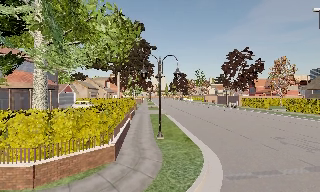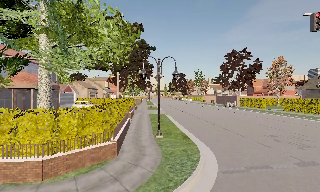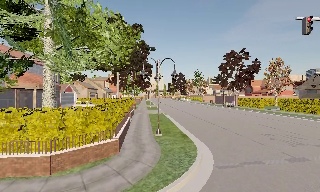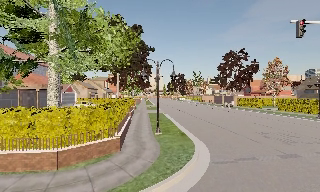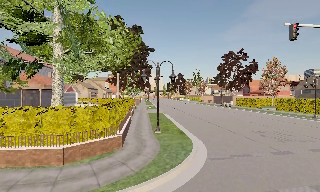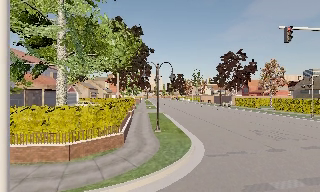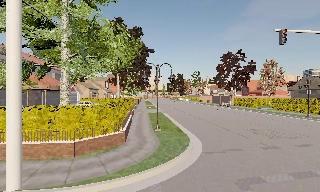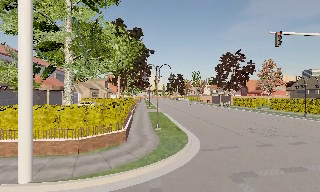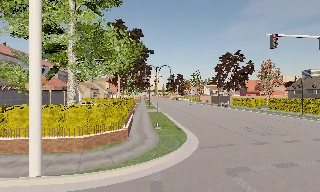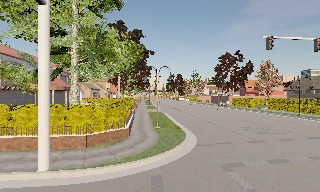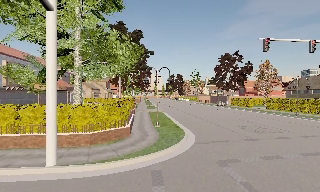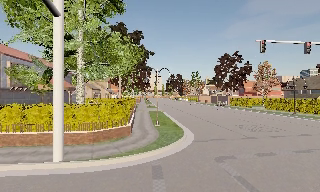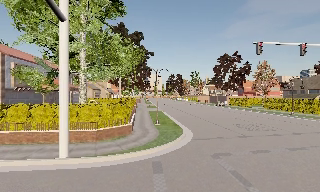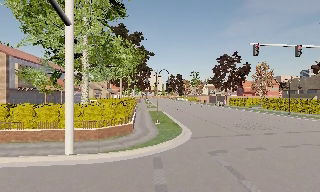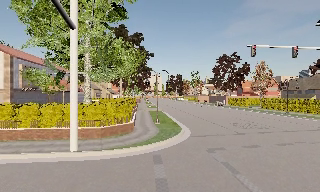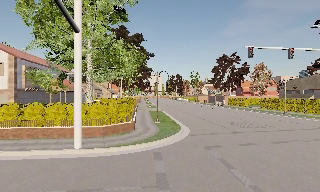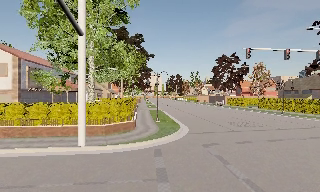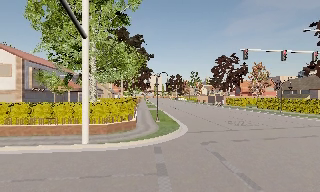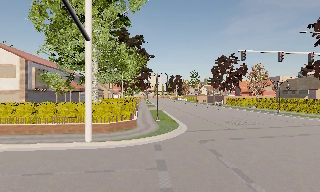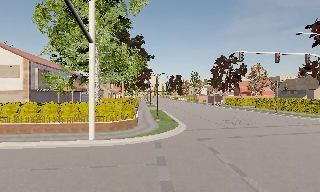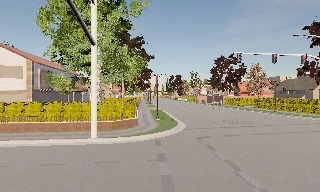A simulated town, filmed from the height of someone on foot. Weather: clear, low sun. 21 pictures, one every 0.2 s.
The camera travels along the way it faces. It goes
backward.
0.0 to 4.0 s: The camera travels backward, about 7 m, so what stands in front gets smaller.
The film runs backward here.
